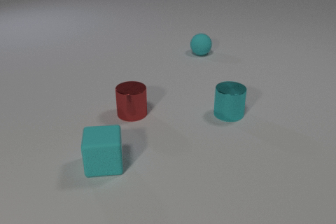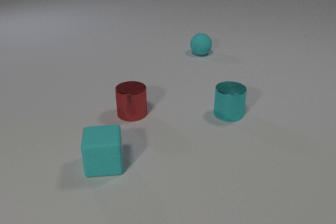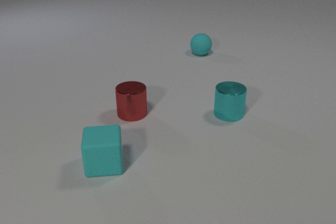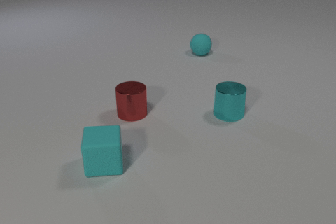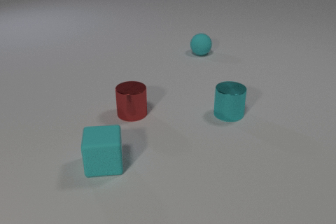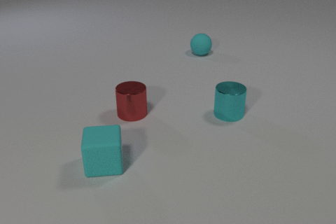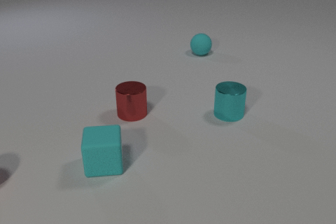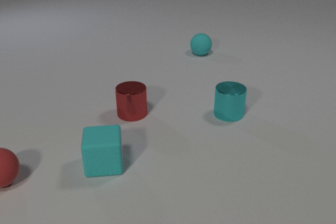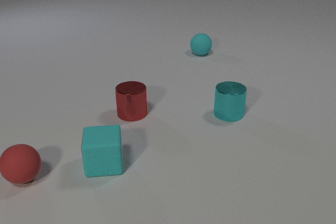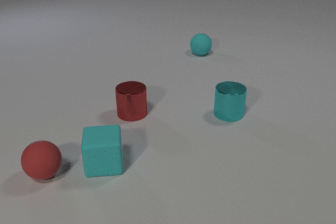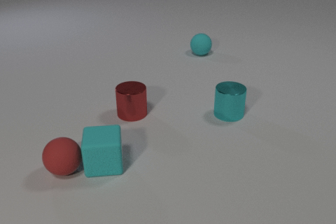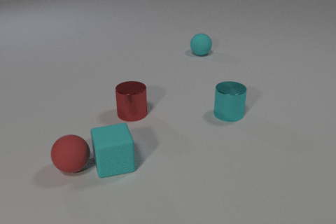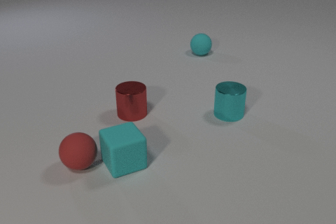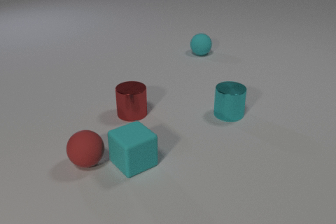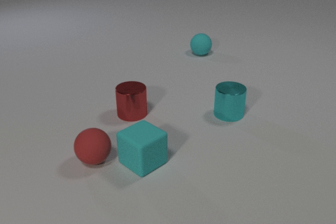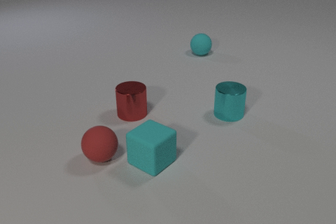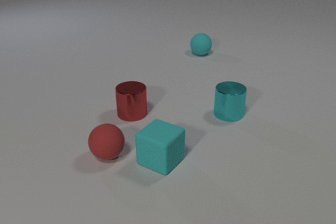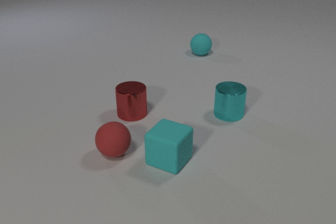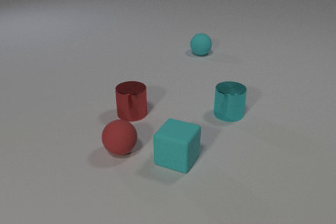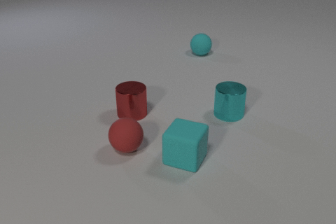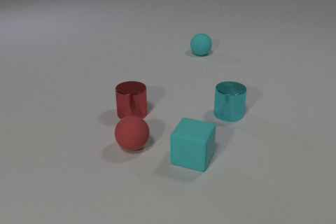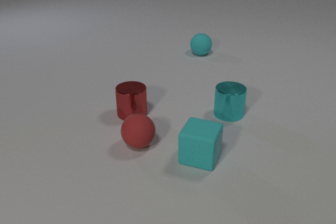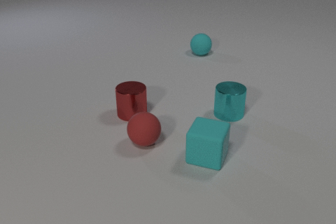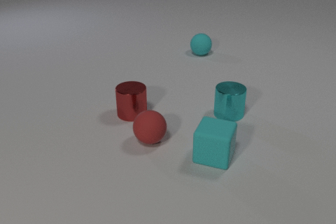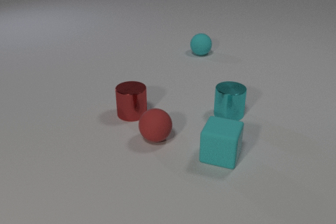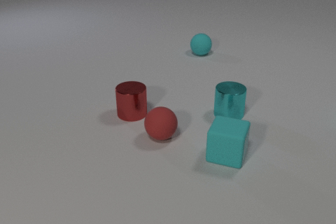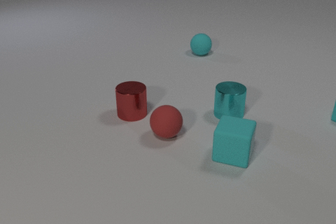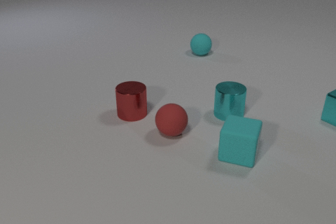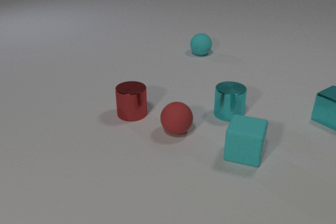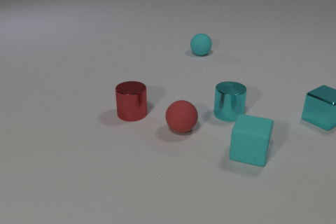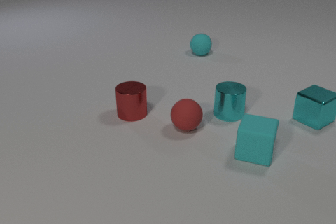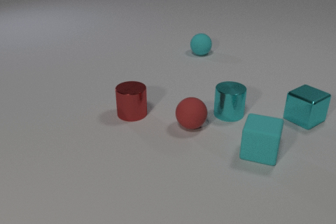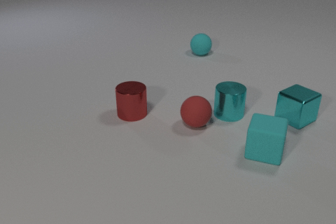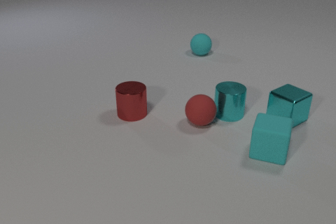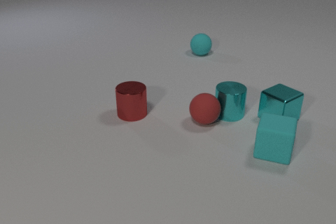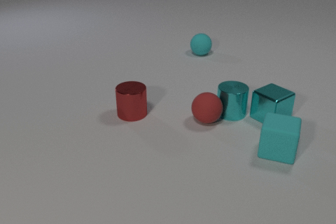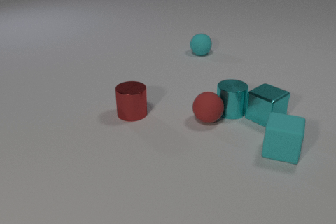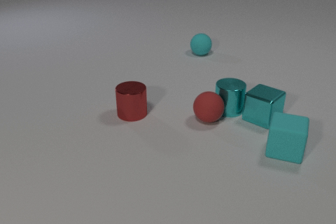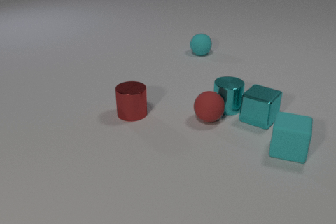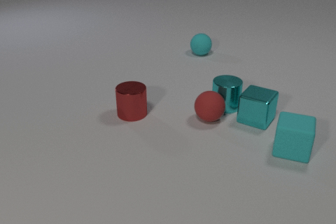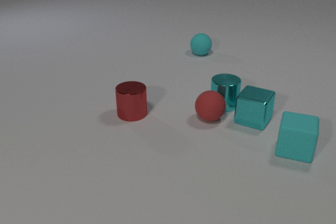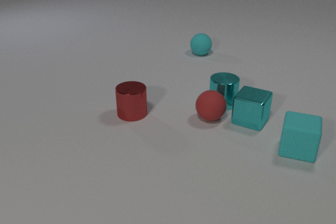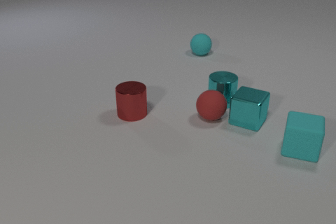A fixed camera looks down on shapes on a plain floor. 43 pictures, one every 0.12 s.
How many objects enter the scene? 2.
What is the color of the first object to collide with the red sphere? cyan.
What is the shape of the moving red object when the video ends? sphere.
0.00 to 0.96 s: The red rubber sphere comes in at the left edge, rolls to the right.
0.96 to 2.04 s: The red rubber sphere rolls to the right. The cyan rubber cube slides to the right, spins counterclockwise seen from above by about 45 degrees, its near face sliding to the right. The red rubber sphere and the cyan rubber cube collide.
2.04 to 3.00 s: The red rubber sphere rolls to the right and away from the camera. The cyan rubber cube slides to the right.
3.00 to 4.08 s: The red rubber sphere rolls to the right and away from the camera. The cyan rubber cube slides to the right. The cyan metal cube comes in at the right edge, slides to the left. The red rubber sphere and the cyan metal cylinder collide.
4.08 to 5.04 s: The red rubber sphere rolls away from the camera and to the right. The cyan rubber cube slides to the right and away from the camera. The cyan metal cylinder slides away from the camera. The cyan metal cube slides to the left and toward the camera, spins counterclockwise seen from above by about 15 degrees, its near face sliding to the right. The cyan metal cylinder and the cyan metal cube collide.
